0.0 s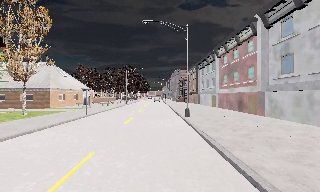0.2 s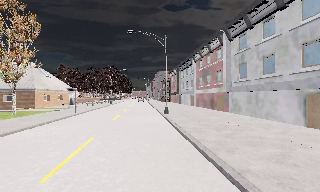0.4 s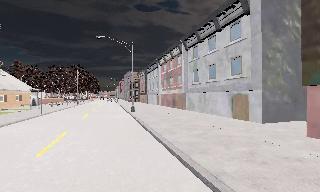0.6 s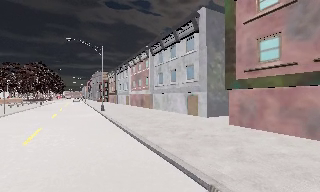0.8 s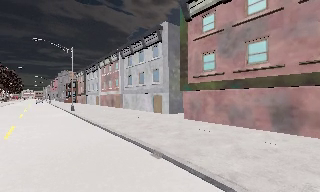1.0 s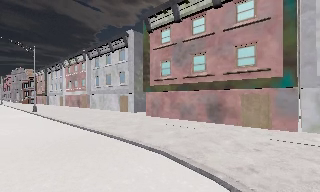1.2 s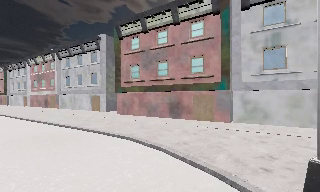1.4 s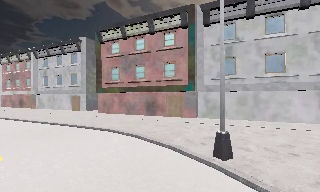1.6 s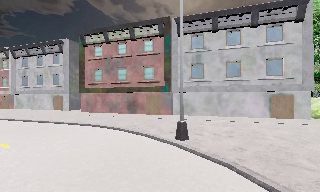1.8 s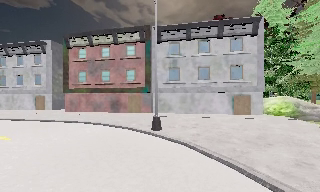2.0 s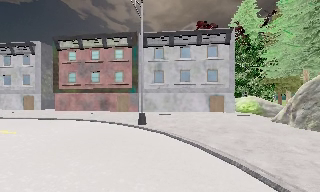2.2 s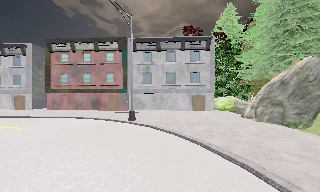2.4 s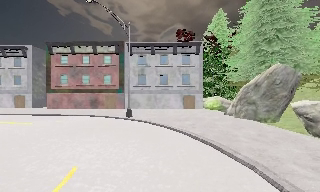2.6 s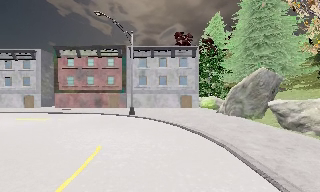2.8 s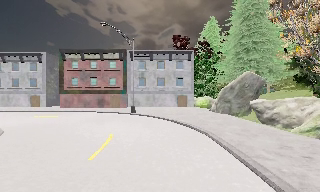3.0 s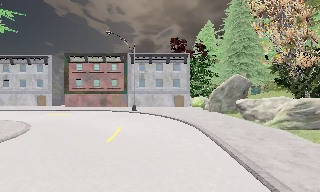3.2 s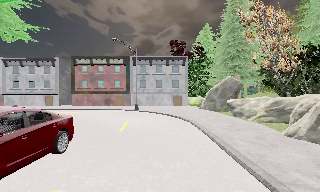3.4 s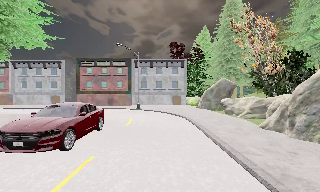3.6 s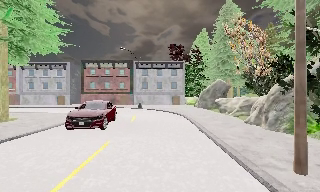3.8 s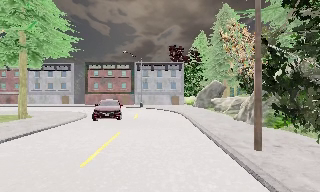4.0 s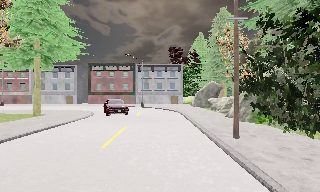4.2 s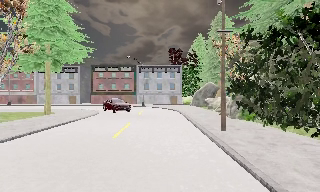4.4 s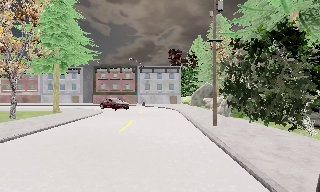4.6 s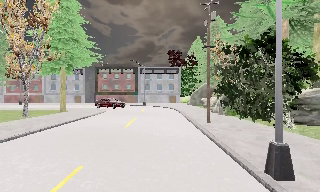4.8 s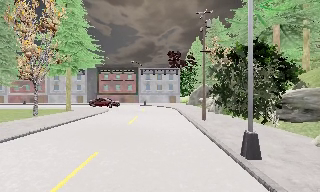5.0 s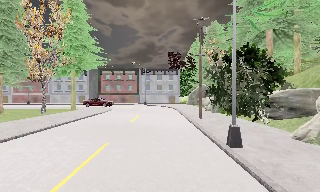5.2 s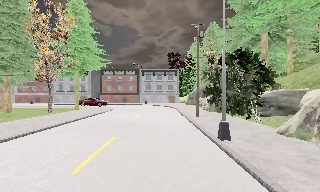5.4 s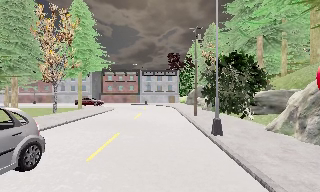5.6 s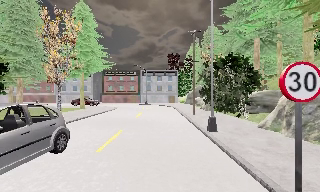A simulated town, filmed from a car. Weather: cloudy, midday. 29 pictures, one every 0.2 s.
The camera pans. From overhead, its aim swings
clockwise.
The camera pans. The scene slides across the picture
to the left.
0.0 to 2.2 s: The camera swings to its right by about 85 degrees, and the scene slides to the left. It travels backward, about 20 m.
2.2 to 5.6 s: The camera travels backward, about 25 m, so what stands in front gets smaller. It loses speed.
The film runs backward here.
